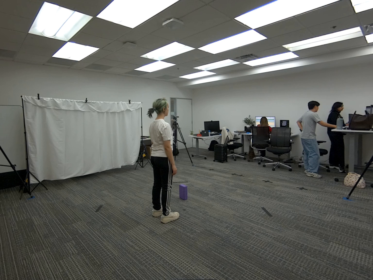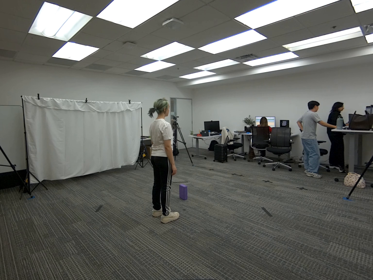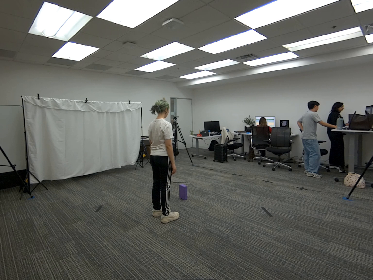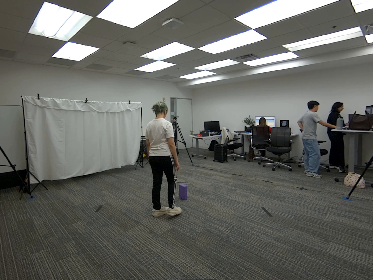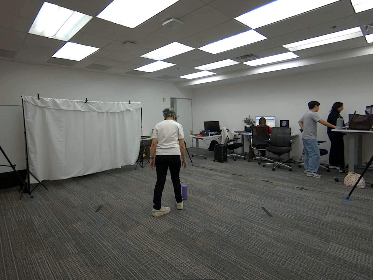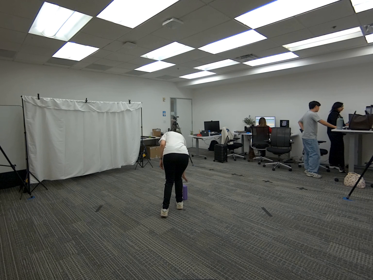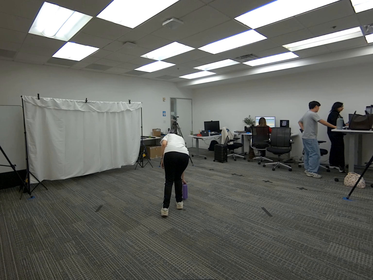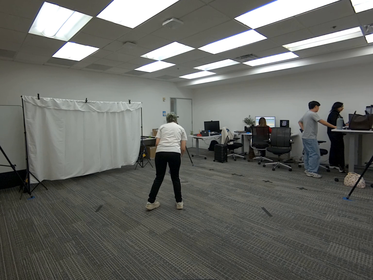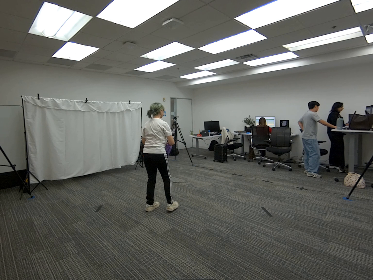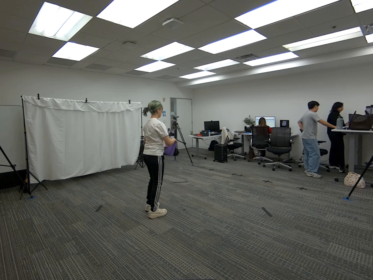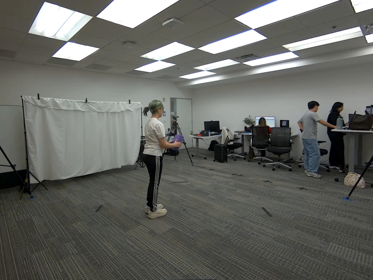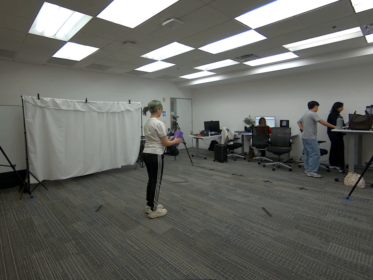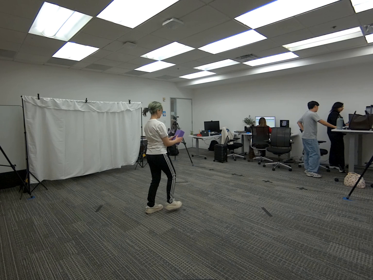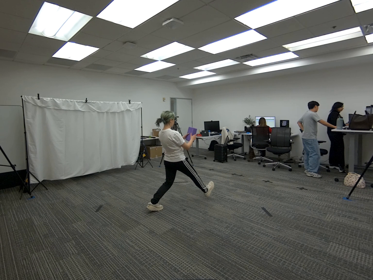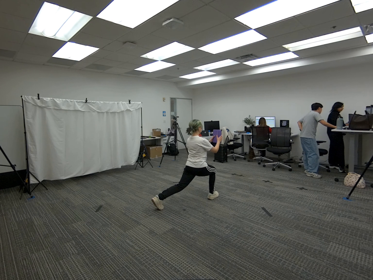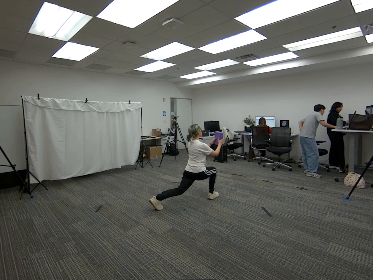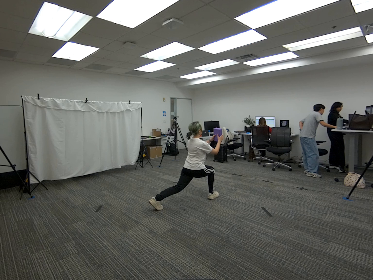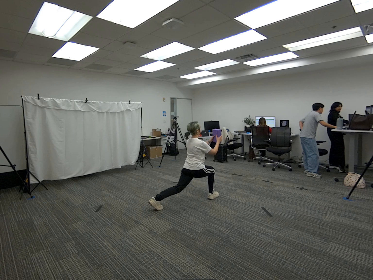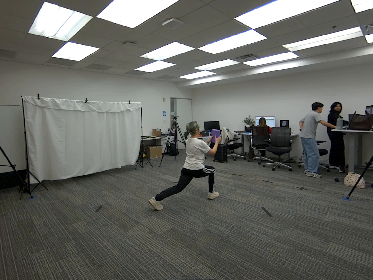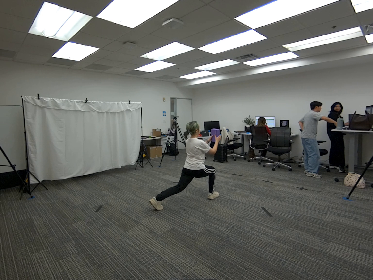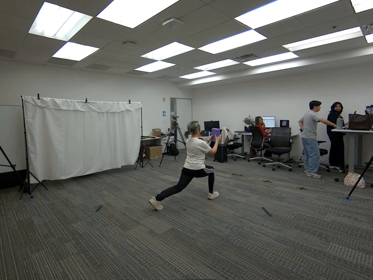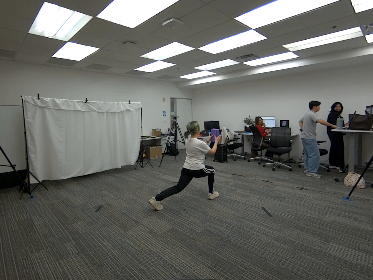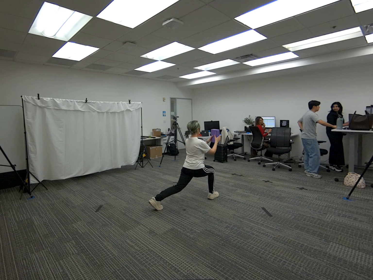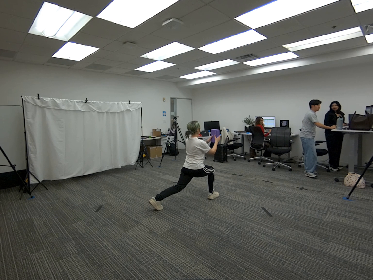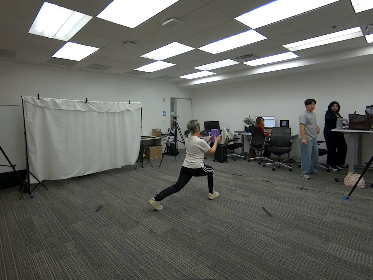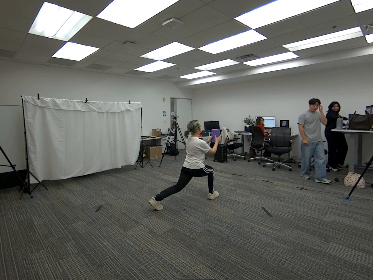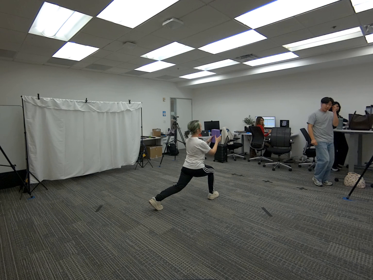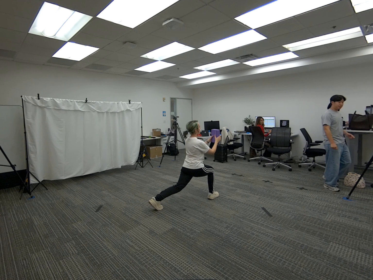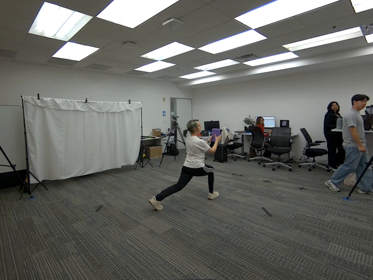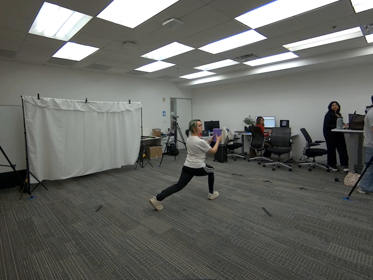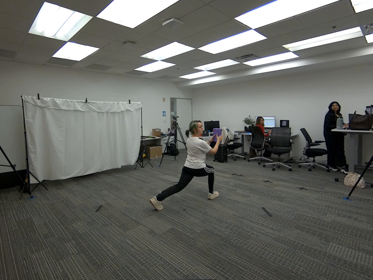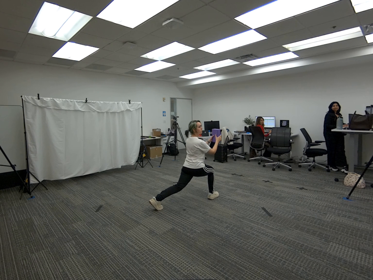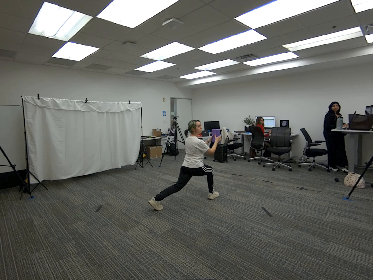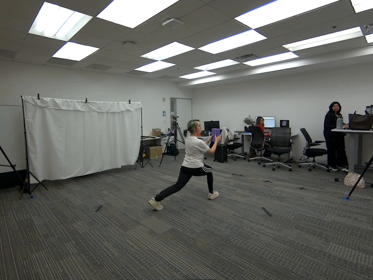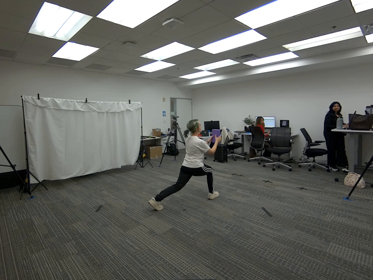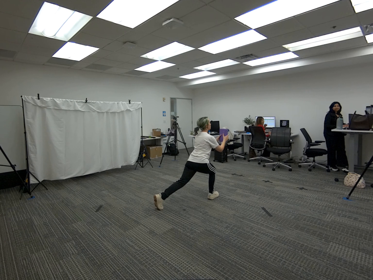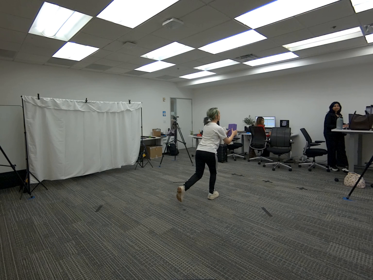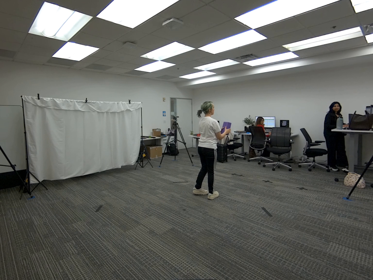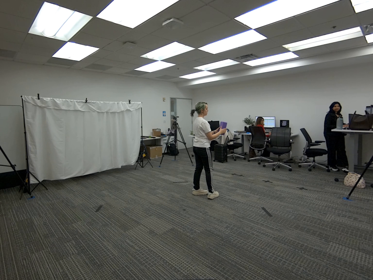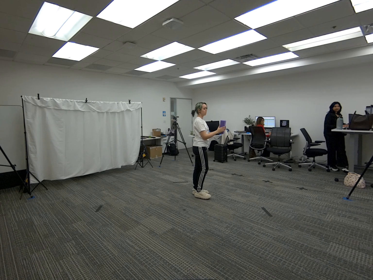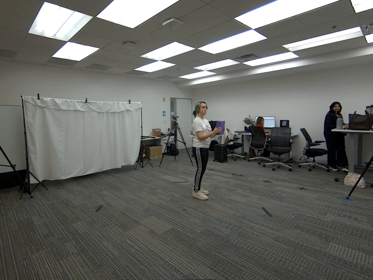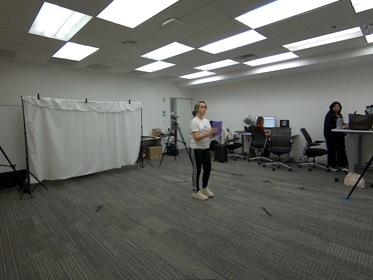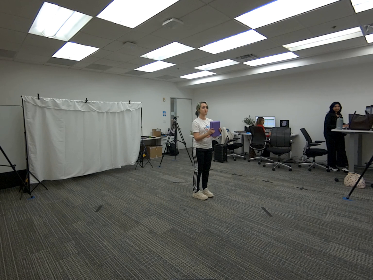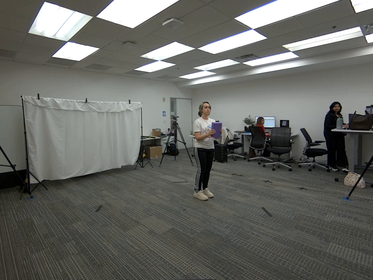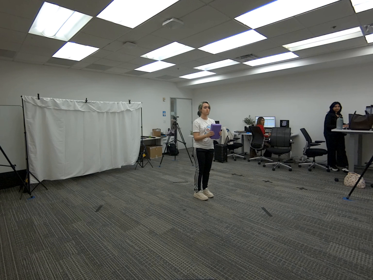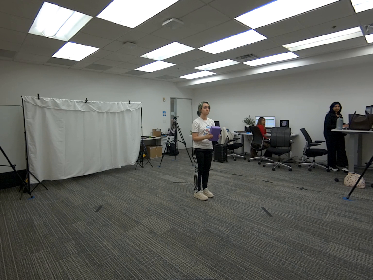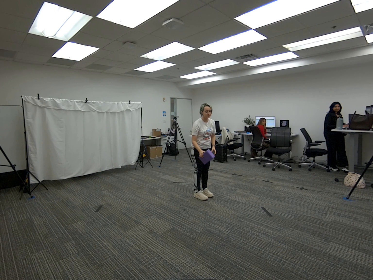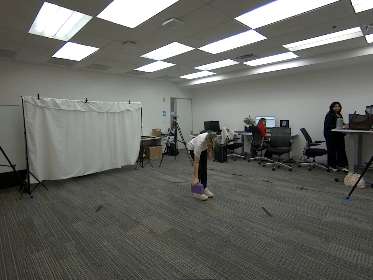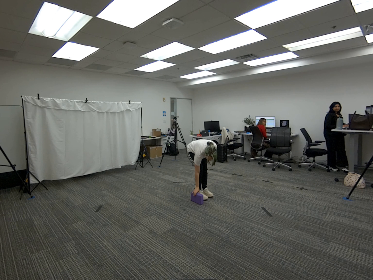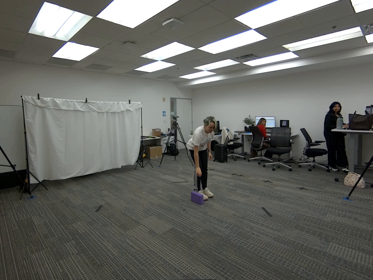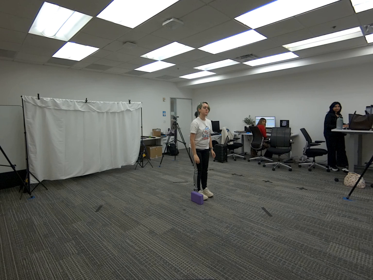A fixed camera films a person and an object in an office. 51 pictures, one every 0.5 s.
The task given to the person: Walk over to the yoga block on the ground and pick up the yoga block with both hands extending it up in the air as you perform a low lunge. Place the block on the ground when completed.
